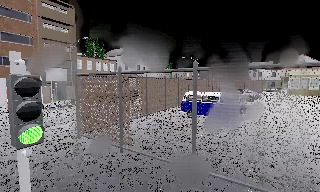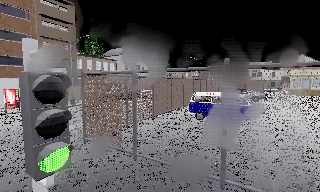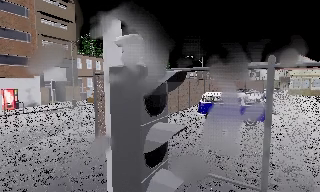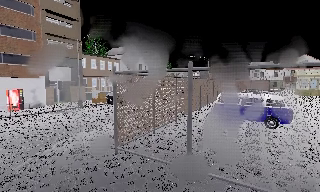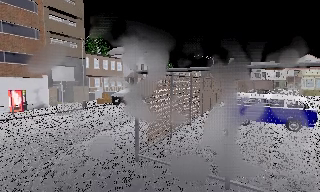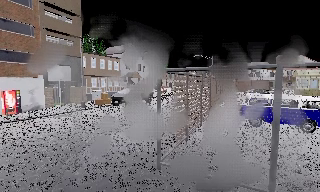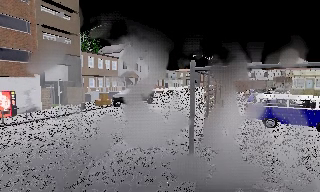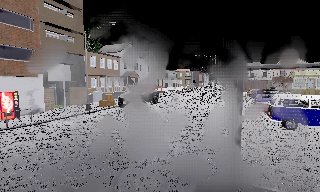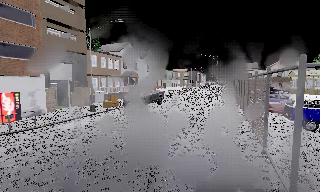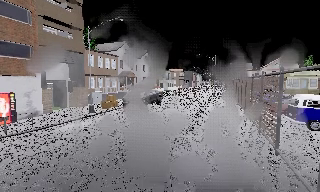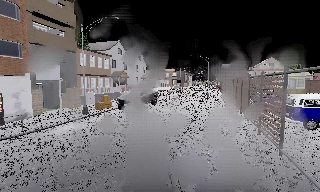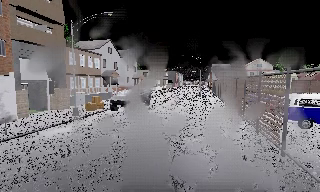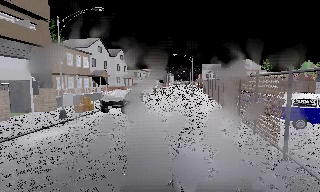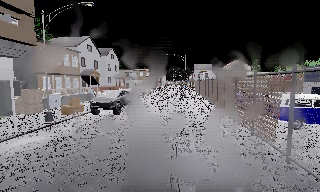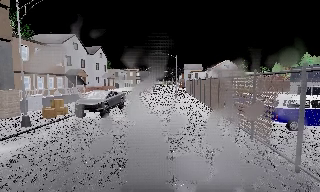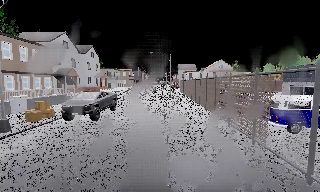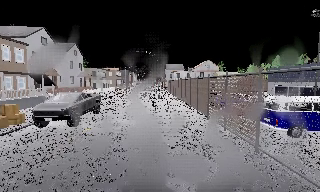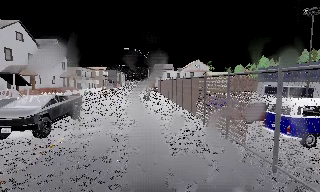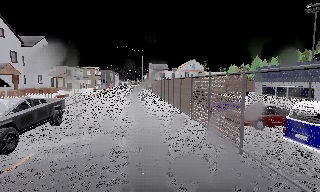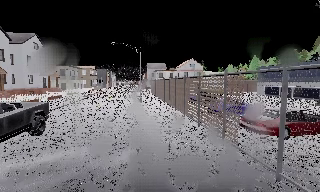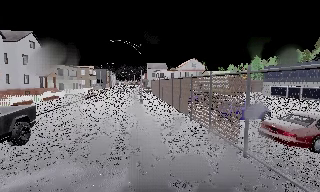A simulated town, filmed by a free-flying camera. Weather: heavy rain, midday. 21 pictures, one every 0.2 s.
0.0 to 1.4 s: The camera travels to its left and forward, about 8 m, so close, fixed things drift to the right.
1.4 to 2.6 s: The camera pans to its right, which is clockwise from overhead, by about 15 degrees. It travels to its left and forward, about 4 m.
2.6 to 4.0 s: The scene slides to the left, as the camera pans about 15 degrees to its right. It travels forward, about 9 m, so what stands in front looms larger. It gains speed.
The film runs forward here.
